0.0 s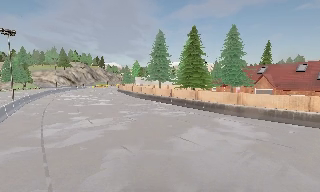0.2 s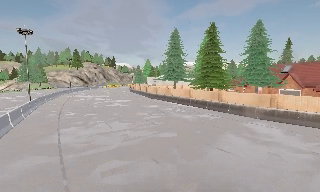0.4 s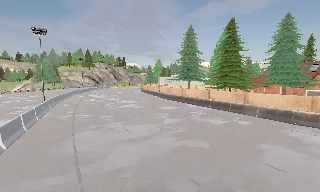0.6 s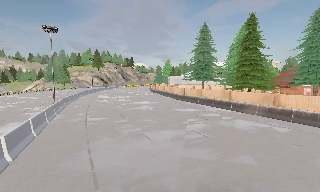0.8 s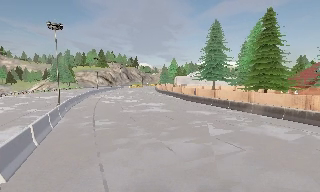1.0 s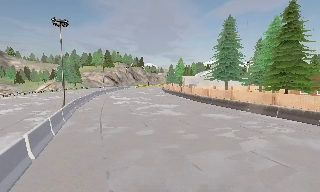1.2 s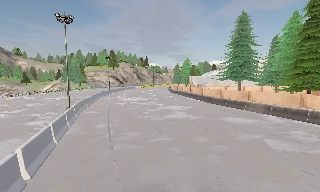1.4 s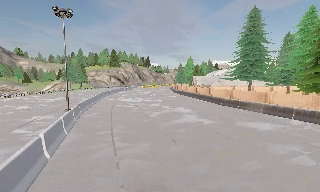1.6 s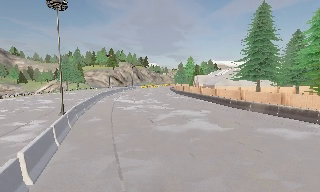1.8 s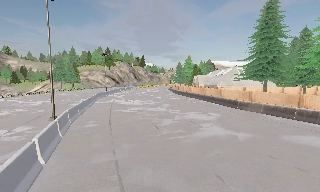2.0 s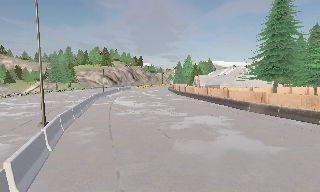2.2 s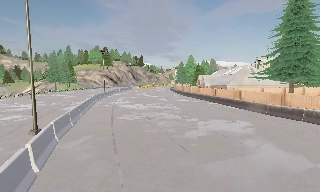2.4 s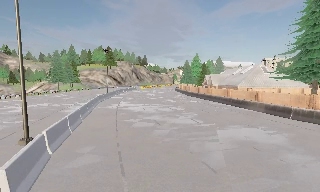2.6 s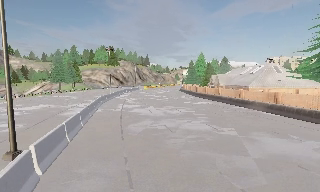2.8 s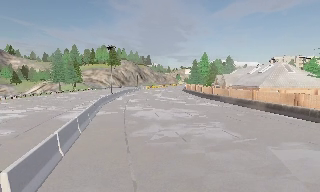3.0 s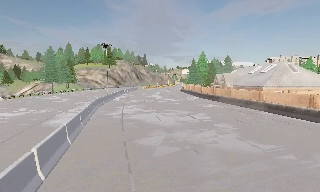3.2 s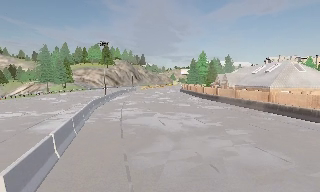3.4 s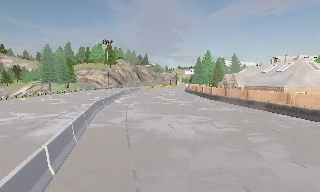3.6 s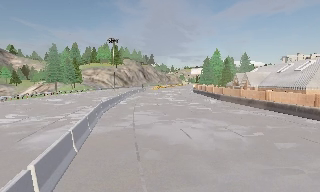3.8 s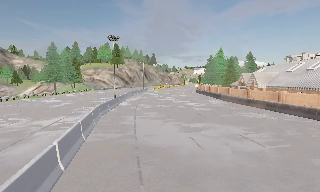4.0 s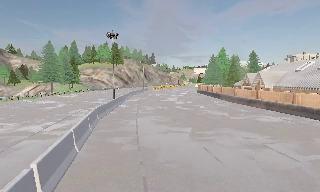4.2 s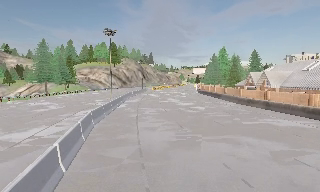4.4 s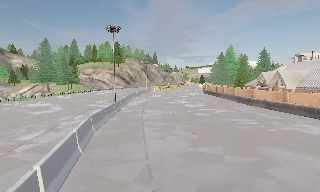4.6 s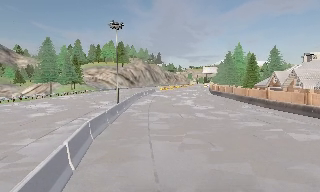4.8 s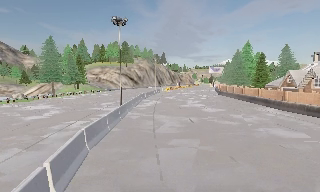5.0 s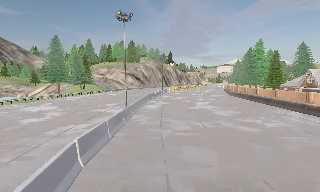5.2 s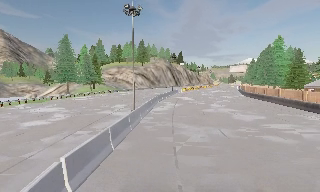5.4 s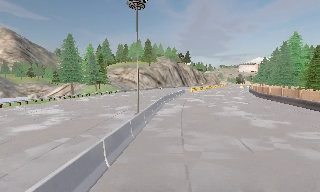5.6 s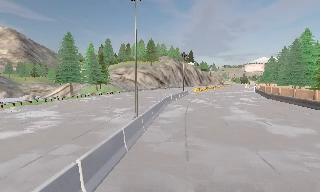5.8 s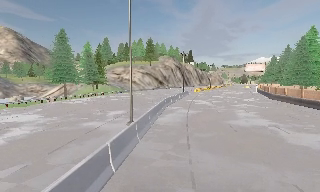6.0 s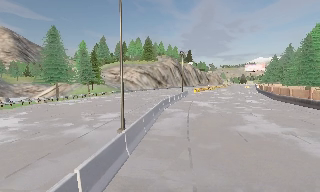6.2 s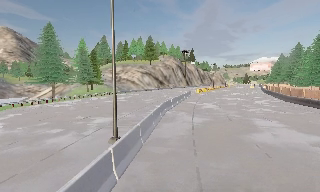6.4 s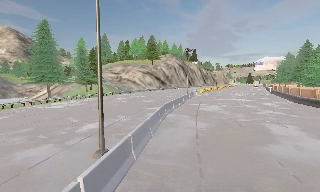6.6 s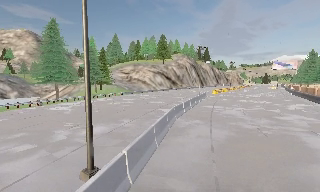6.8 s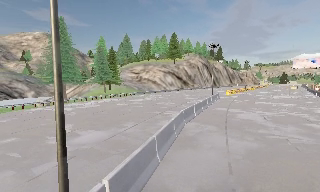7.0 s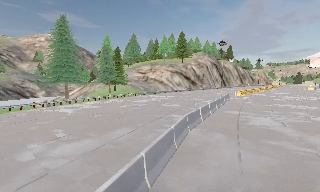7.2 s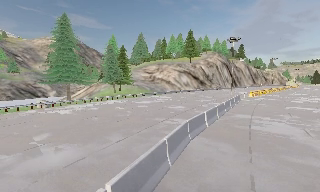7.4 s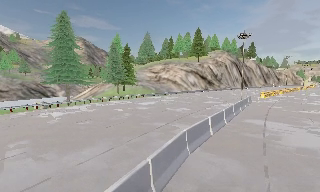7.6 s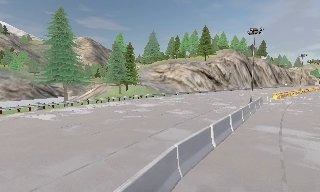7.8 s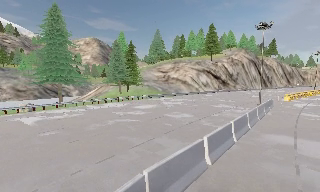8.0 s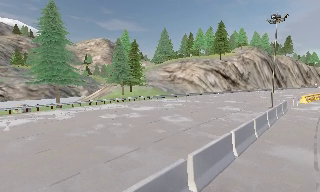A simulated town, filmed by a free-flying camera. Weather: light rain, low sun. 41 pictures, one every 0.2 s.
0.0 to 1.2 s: The camera swings to its left by about 15 degrees, and the scene slides to the right. It travels forward and to its left, about 12 m, so what stands in front looms larger.
1.2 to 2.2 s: The camera travels forward and to its left, about 10 m, so what stands in front looms larger.
2.2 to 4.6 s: The camera travels forward, about 20 m, so what stands in front looms larger.
4.6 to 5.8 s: The camera swings to its left by about 10 degrees, and the scene slides to the right. It travels forward, about 11 m, so what stands in front looms larger.
5.8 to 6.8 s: The camera travels forward, about 9 m, so what stands in front looms larger.
6.8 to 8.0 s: The camera pans to its left, which is counterclockwise from overhead, by about 20 degrees. It travels forward and to its right, about 12 m, so what stands in front looms larger.
The film runs forward here.
